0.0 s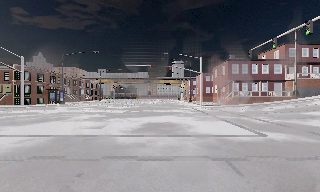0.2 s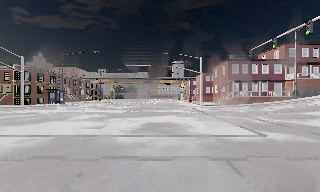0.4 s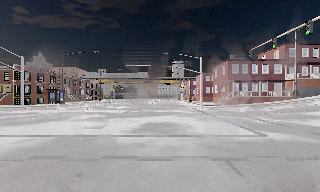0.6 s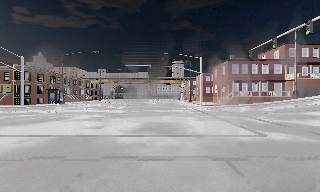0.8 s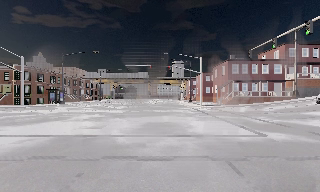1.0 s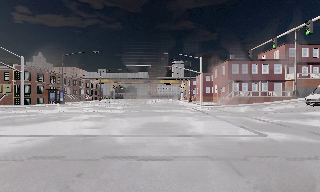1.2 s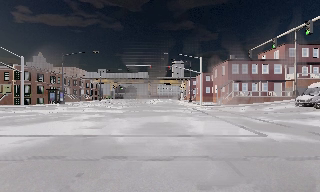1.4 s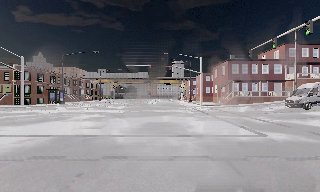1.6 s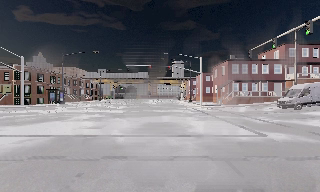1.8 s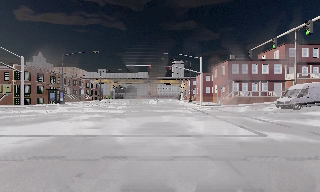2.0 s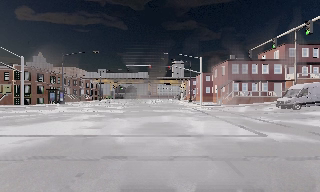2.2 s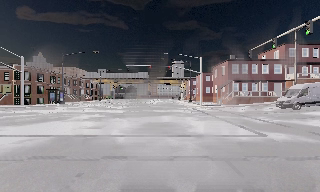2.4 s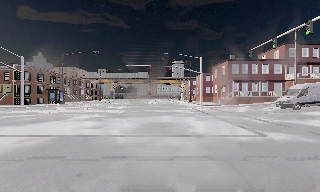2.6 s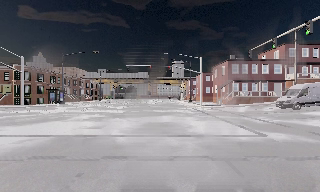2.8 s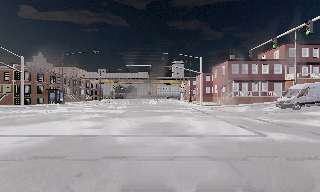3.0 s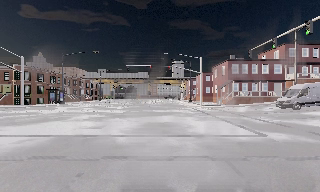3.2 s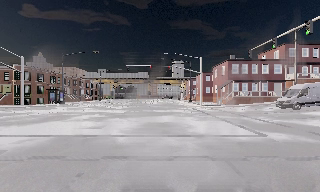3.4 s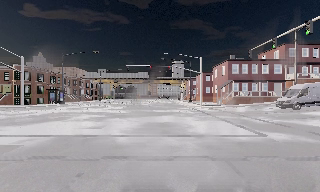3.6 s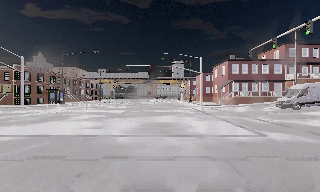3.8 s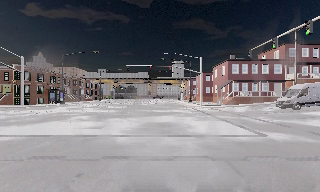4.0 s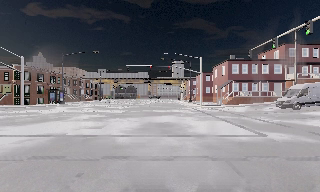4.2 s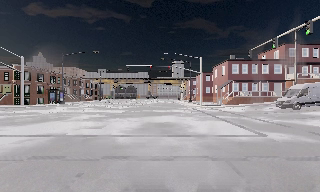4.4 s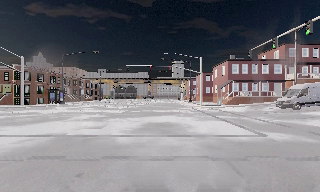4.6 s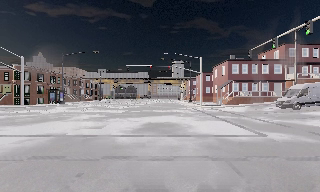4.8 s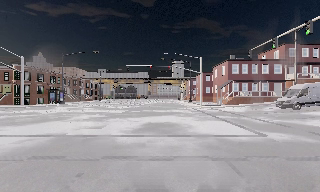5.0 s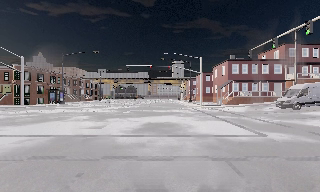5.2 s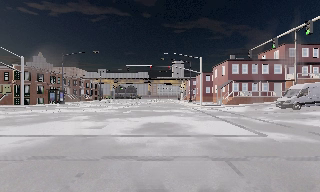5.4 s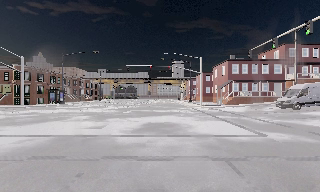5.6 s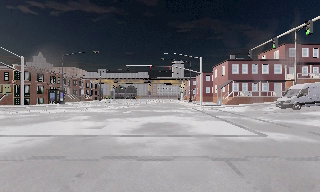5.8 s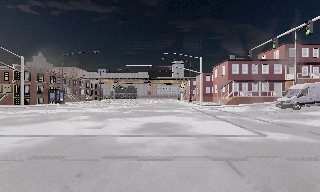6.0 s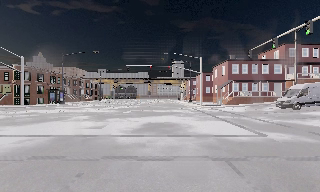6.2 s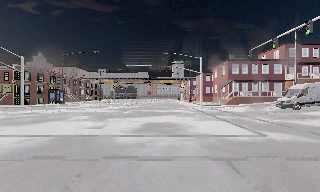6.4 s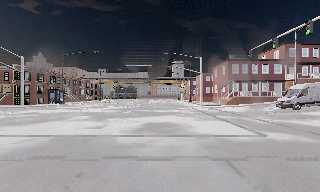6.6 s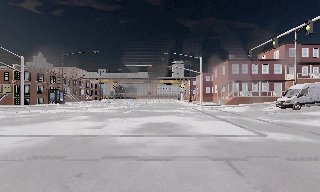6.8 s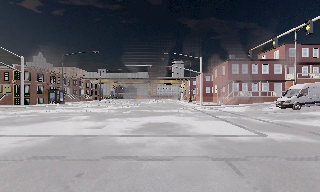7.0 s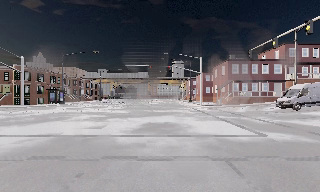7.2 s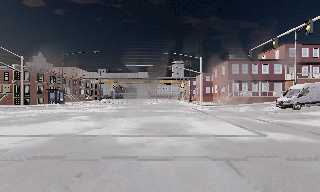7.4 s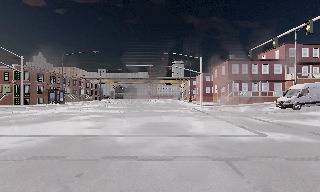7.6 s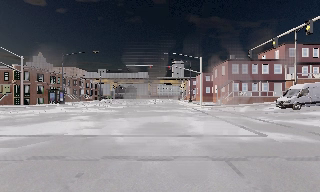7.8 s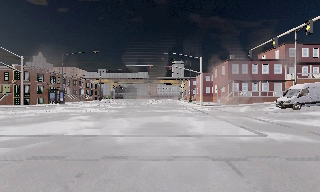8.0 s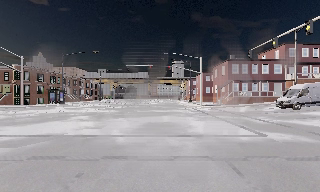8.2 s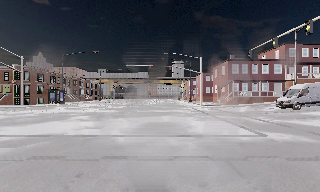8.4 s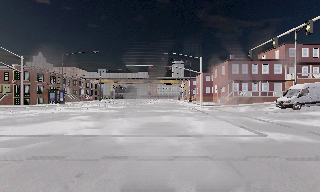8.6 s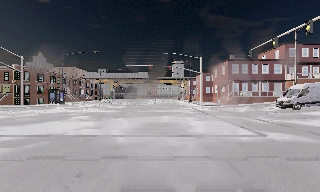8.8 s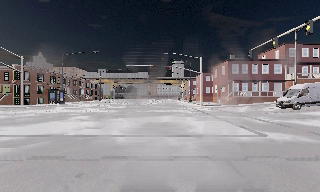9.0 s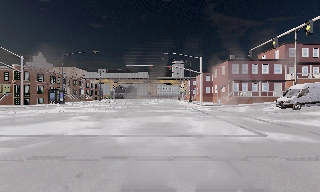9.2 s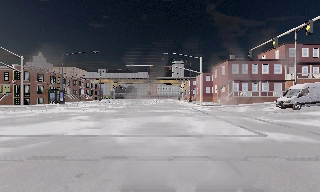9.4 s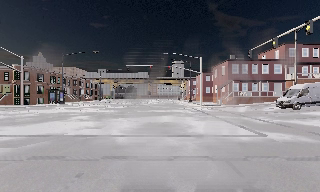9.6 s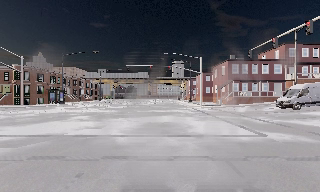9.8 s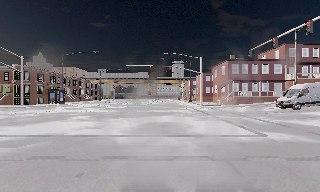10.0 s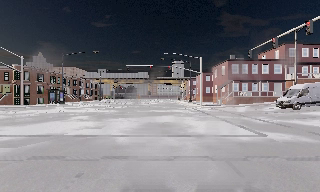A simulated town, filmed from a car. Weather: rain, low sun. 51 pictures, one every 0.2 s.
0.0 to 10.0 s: The camera keeps its place and its aim.
The film runs forward here.
